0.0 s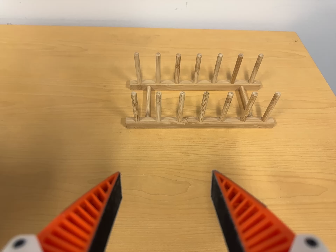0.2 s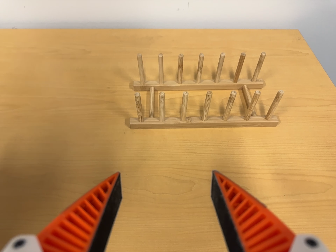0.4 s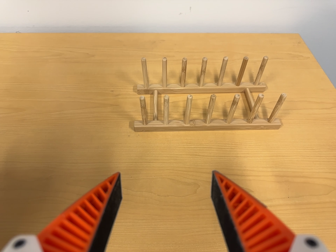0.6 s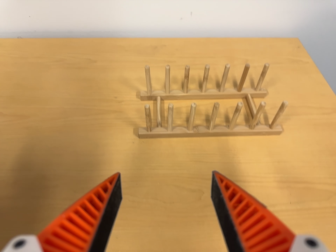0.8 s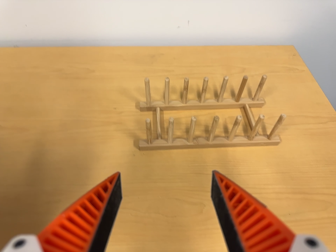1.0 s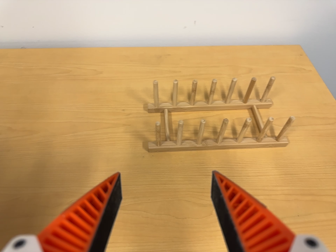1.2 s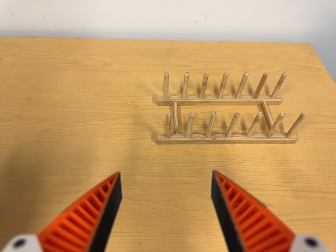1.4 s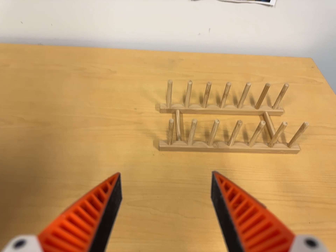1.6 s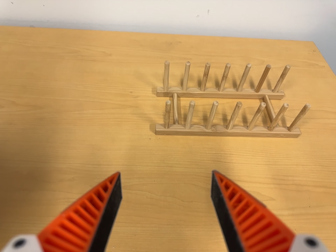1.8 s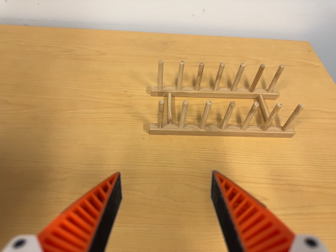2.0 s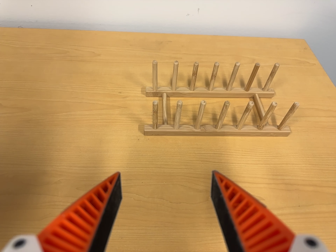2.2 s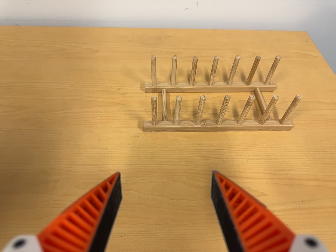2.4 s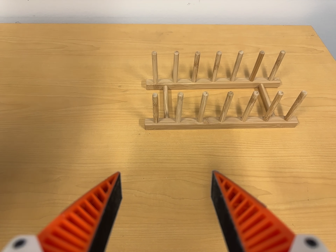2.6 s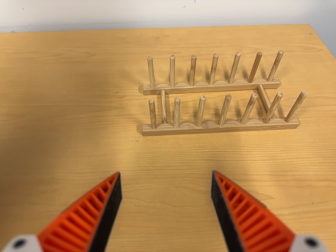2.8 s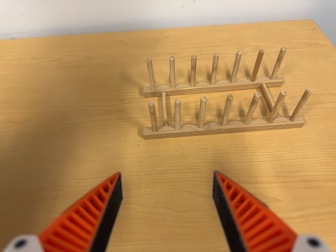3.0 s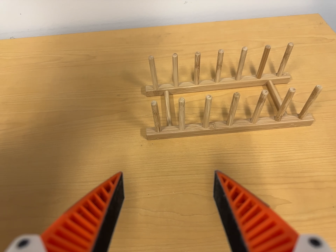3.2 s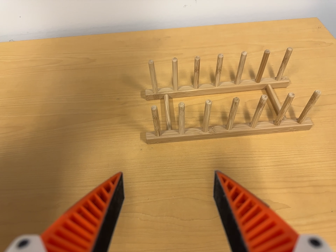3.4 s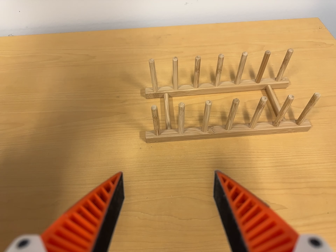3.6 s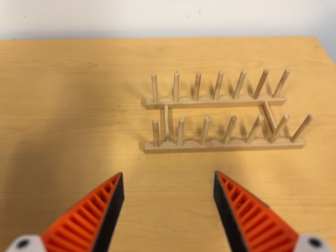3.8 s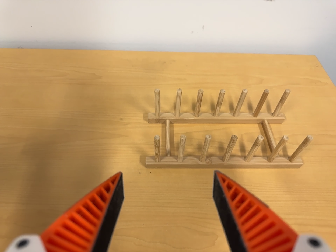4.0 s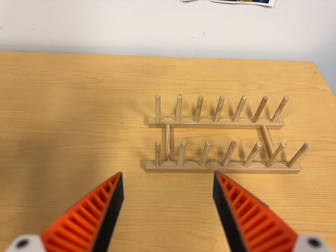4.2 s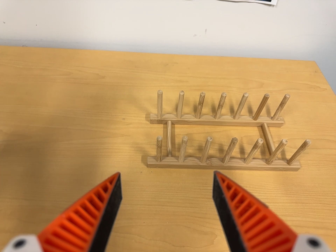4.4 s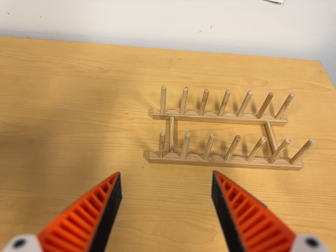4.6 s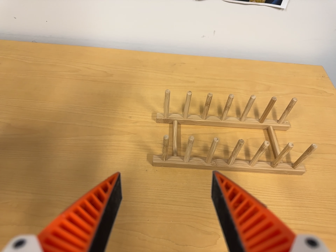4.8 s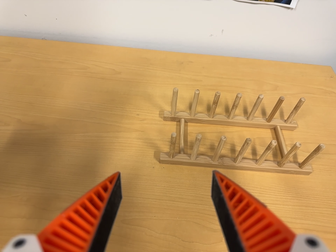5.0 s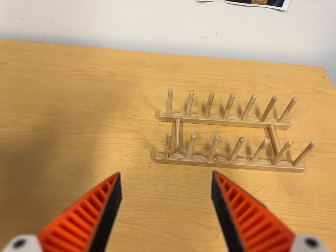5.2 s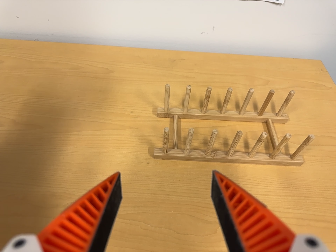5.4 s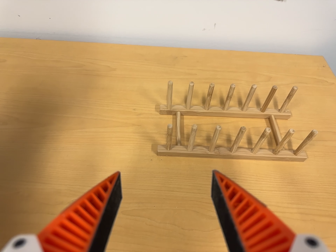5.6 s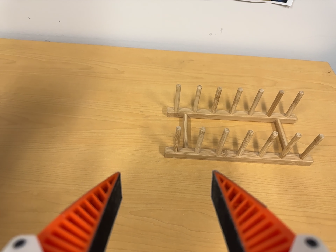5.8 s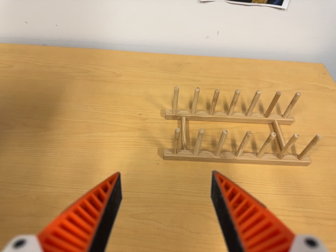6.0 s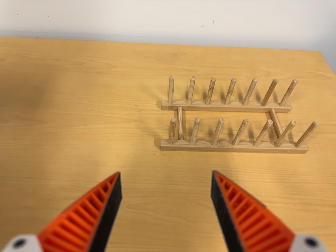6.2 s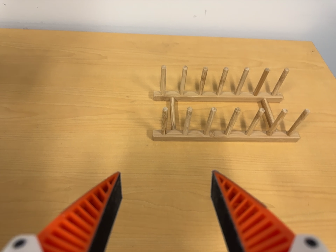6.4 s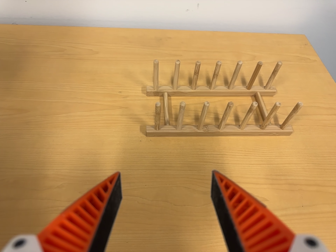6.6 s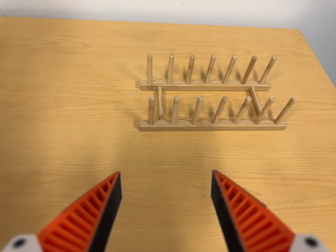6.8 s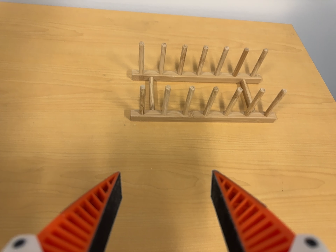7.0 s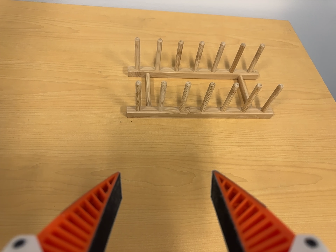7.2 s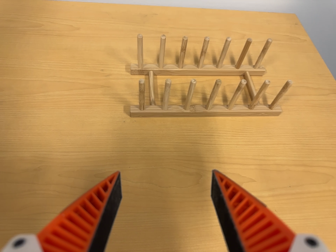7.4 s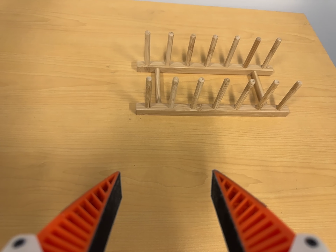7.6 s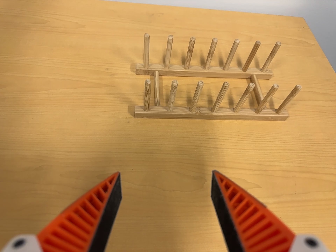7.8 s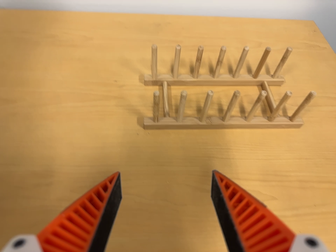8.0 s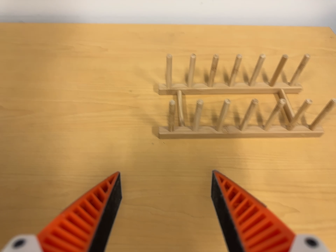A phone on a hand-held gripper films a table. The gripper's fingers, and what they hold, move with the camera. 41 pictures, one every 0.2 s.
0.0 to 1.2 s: The camera travels to its left, about 8 cm, so close, fixed things drift to the right.
1.2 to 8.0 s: The camera travels forward, about 7 cm, so what stands in front looms larger.
The film runs forward here.
